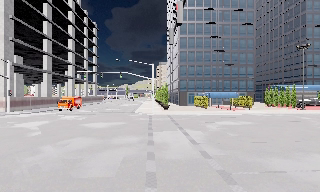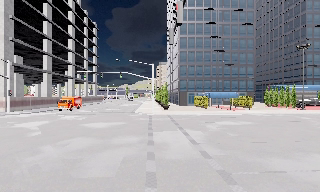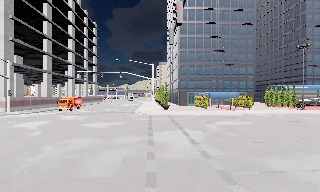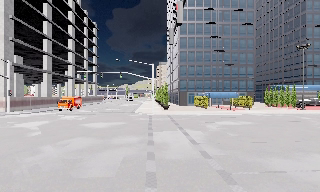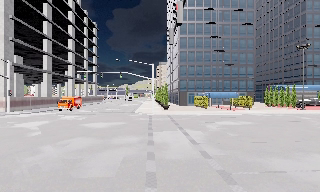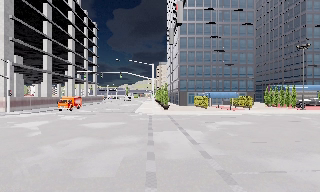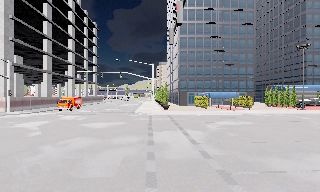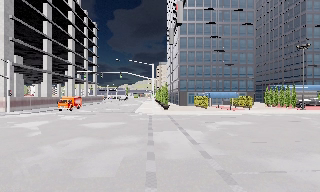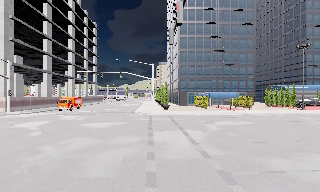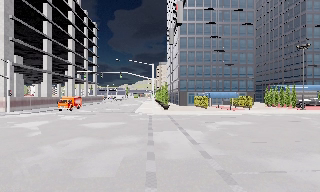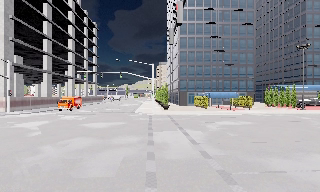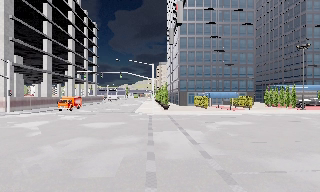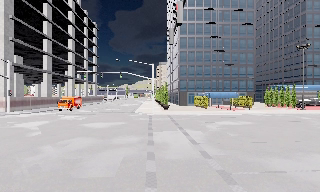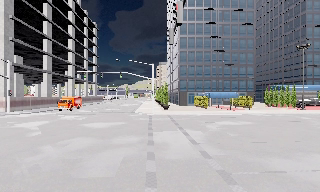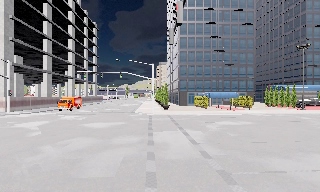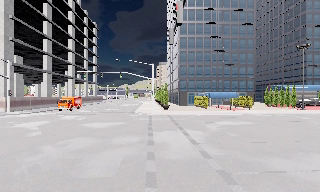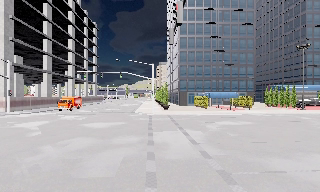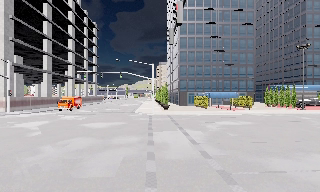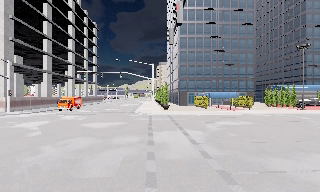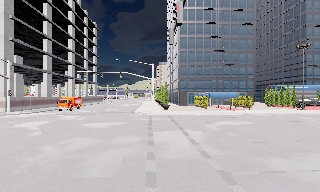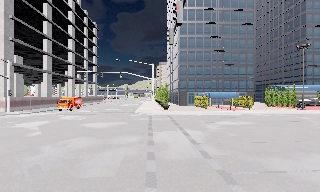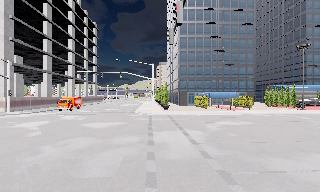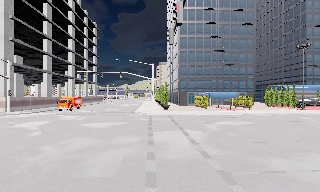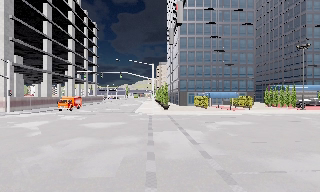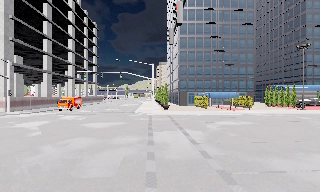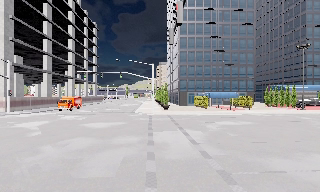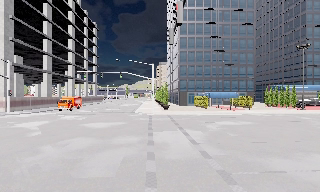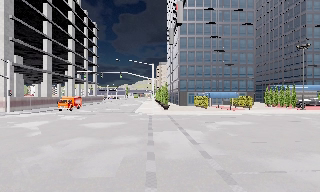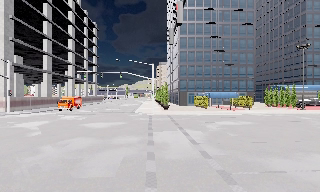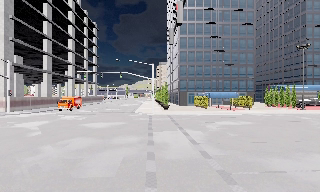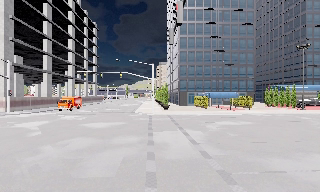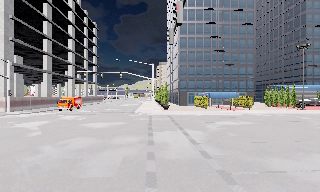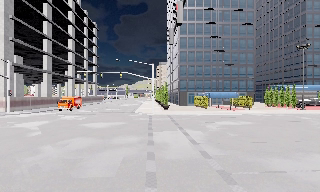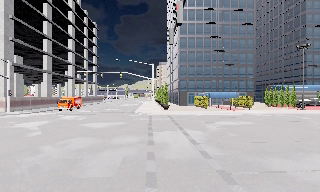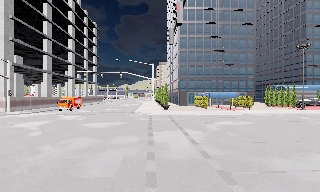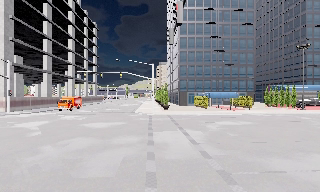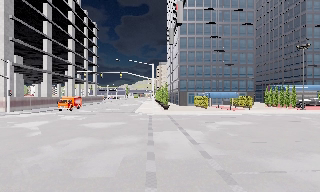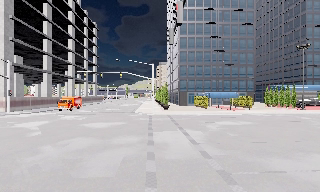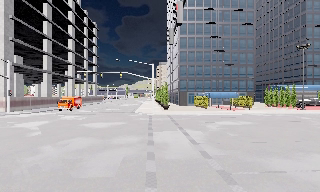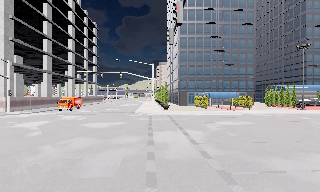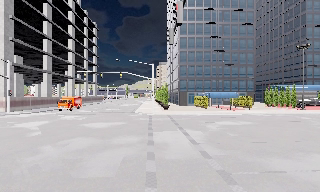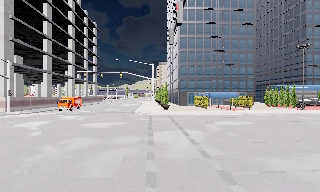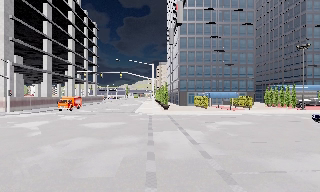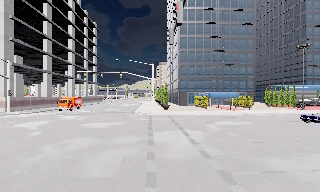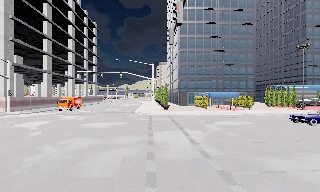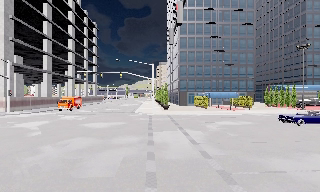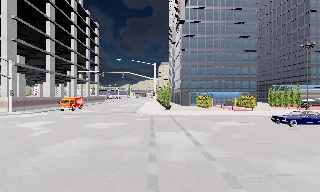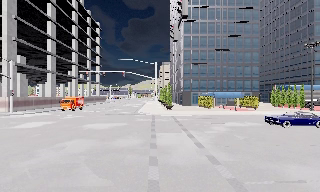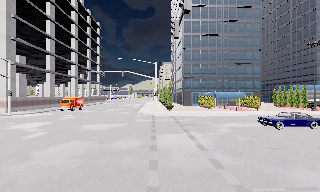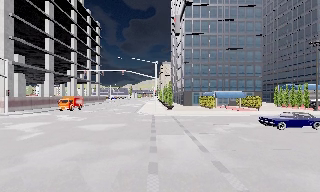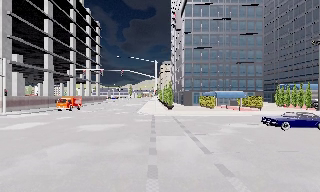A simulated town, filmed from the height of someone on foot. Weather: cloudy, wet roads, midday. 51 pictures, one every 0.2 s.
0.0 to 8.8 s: The camera keeps its place and its aim.
8.8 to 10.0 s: The camera travels forward, about 1.5 m, so what stands in front looms larger. It gains speed.
The film runs forward here.
